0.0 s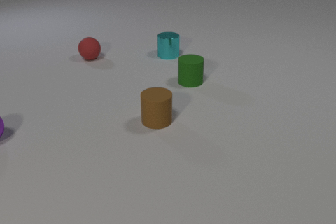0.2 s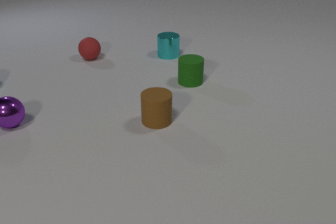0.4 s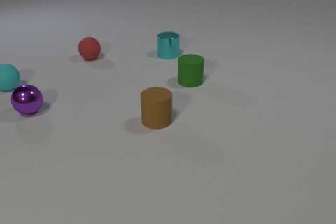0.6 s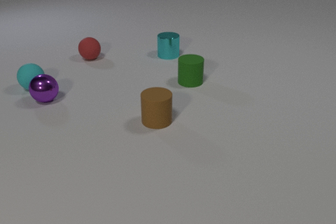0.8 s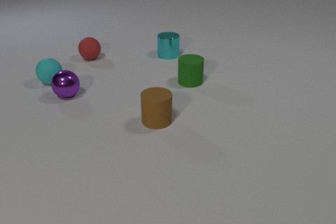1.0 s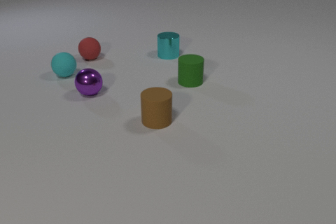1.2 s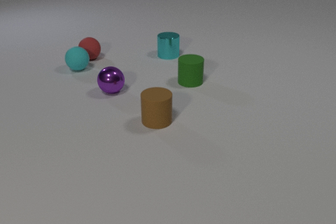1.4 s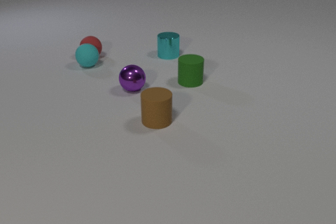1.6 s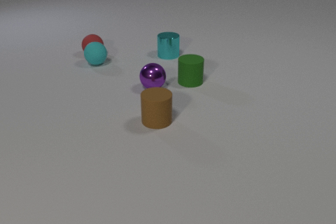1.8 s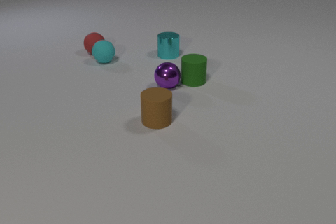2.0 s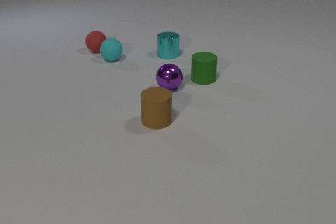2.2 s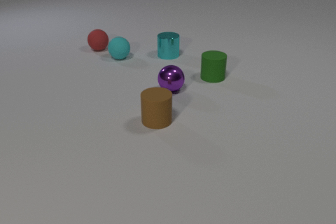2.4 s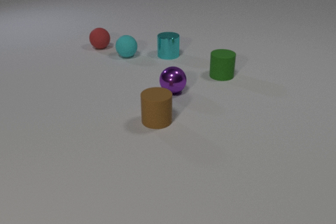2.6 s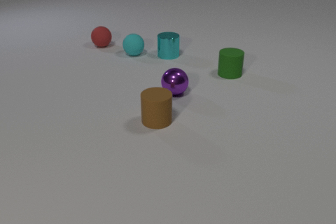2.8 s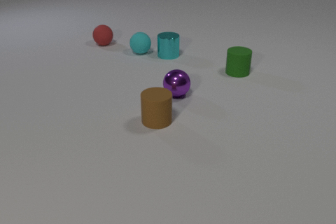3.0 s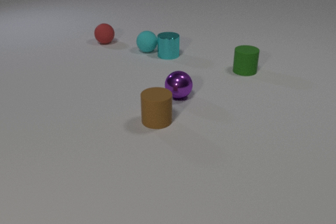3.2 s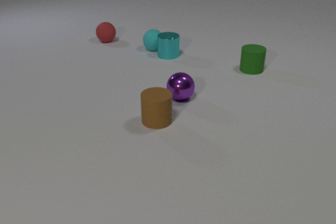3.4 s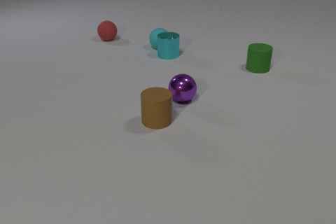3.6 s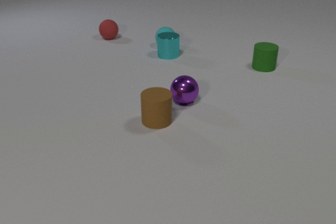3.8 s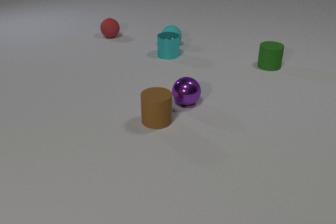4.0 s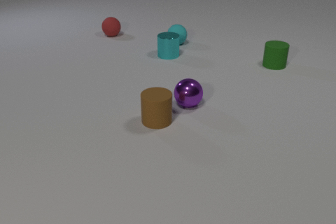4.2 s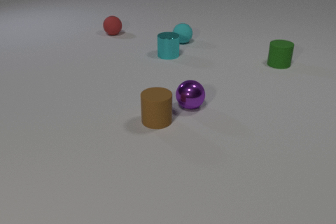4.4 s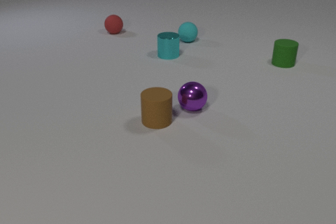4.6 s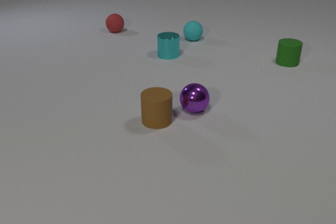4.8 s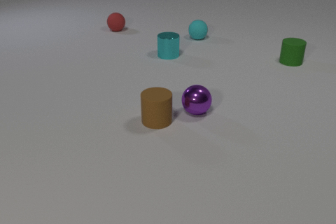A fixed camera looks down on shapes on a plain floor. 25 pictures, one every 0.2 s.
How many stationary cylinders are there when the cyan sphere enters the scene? 3.
Are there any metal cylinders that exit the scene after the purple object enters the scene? no.
What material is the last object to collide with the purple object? rubber.
0.0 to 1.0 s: The cyan rubber sphere comes in at the left edge, rolls to the right. The purple metal sphere rolls to the right and away from the camera. The cyan rubber sphere and the purple metal sphere collide.
1.0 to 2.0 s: The cyan rubber sphere rolls to the right and away from the camera. The purple metal sphere rolls to the right. The green rubber cylinder slides to the right and away from the camera. The red rubber sphere rolls away from the camera. The cyan rubber sphere and the red rubber sphere collide. The purple metal sphere and the green rubber cylinder collide.
2.0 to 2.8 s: The cyan rubber sphere rolls to the right and away from the camera. The purple metal sphere rolls toward the camera and to the right. The green rubber cylinder slides to the right and away from the camera. The red rubber sphere rolls away from the camera.
2.8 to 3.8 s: The cyan rubber sphere rolls to the right and away from the camera. The purple metal sphere rolls toward the camera and to the right. The green rubber cylinder slides to the right and away from the camera. The red rubber sphere rolls away from the camera.
3.8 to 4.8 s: The cyan rubber sphere rolls to the right and away from the camera. The purple metal sphere rolls toward the camera and to the right. The green rubber cylinder slides to the right and away from the camera. The red rubber sphere rolls away from the camera.
